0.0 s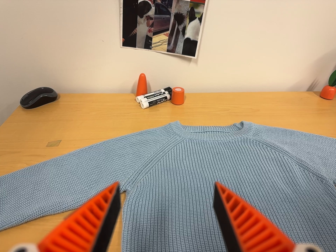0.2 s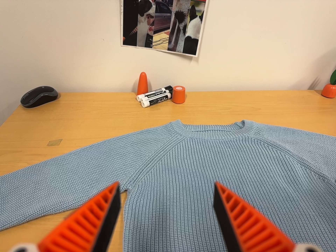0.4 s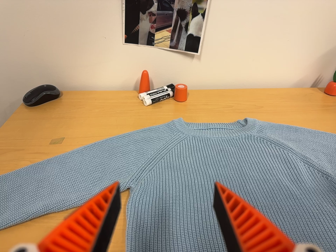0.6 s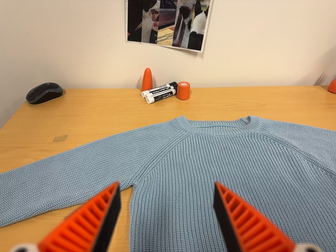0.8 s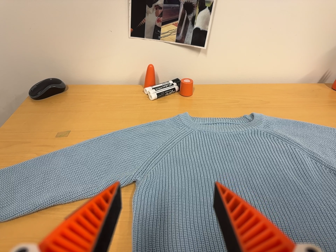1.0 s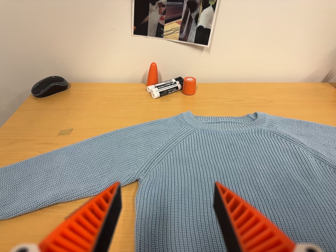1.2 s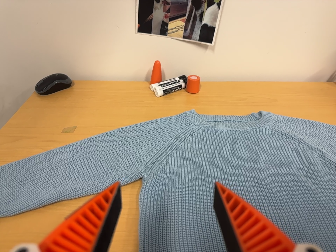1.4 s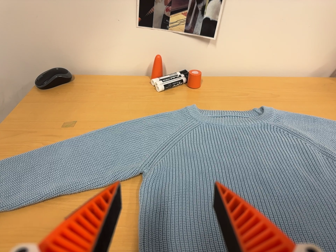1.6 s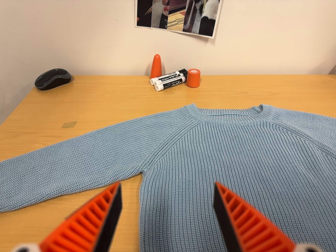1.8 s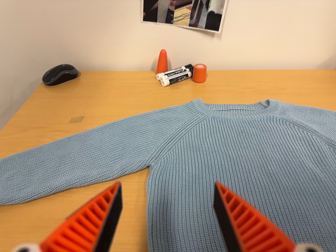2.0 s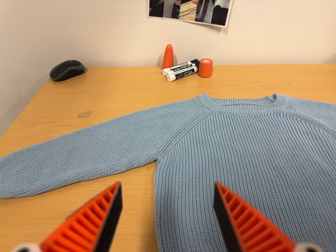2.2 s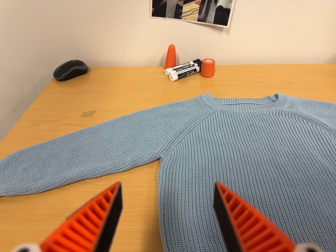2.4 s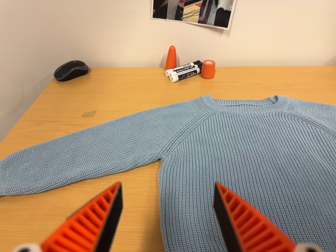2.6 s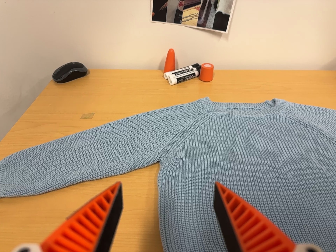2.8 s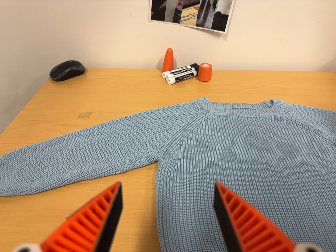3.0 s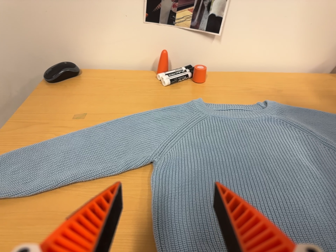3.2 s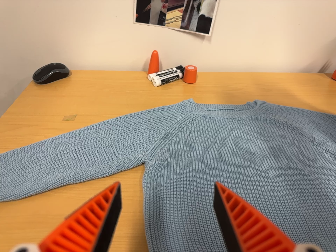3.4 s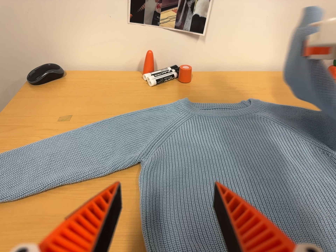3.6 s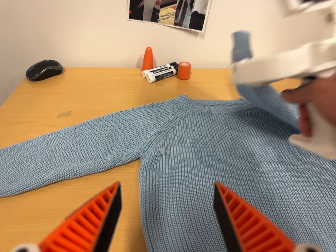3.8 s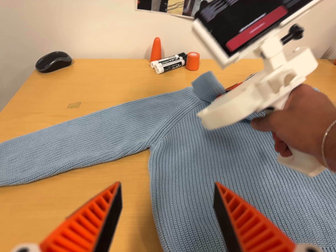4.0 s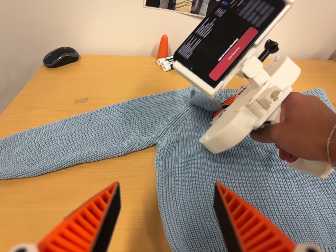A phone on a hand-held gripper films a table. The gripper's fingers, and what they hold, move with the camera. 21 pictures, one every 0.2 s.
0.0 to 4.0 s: The camera travels to its left, about 6 cm, so close, fixed things drift to the right.
The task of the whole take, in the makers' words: right arm across.
The film runs forward here.
